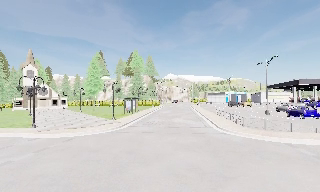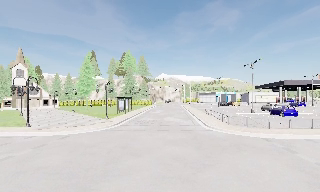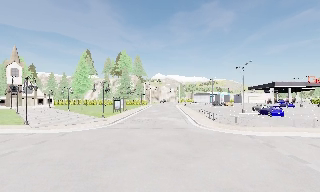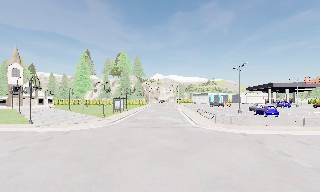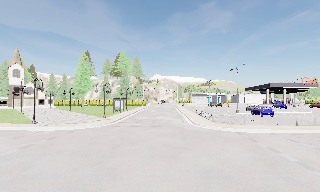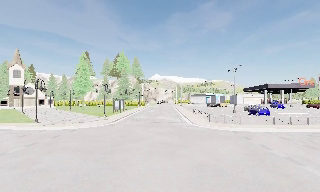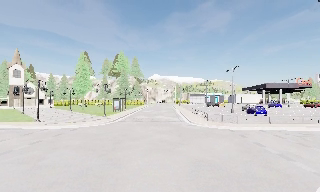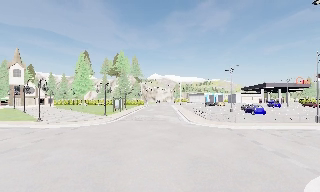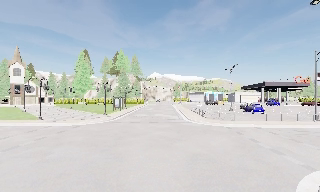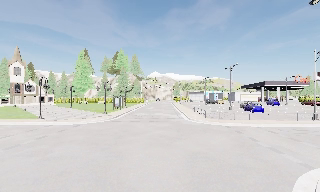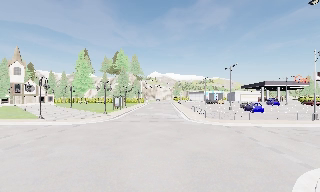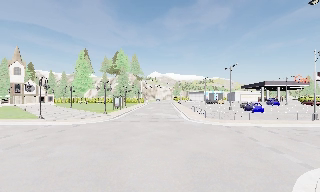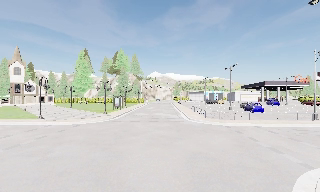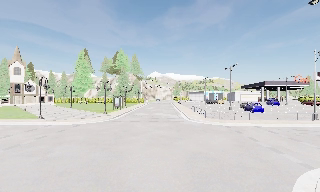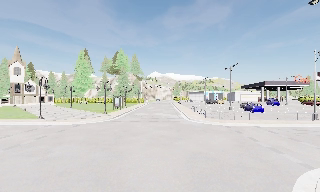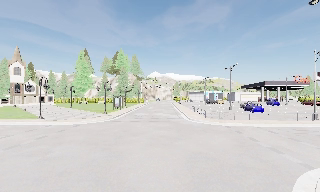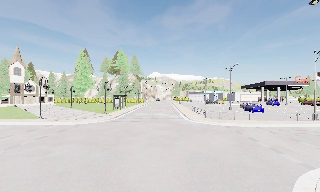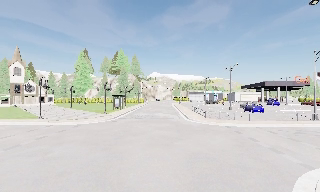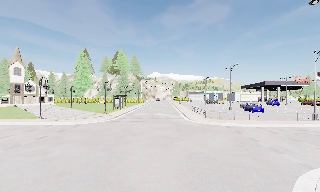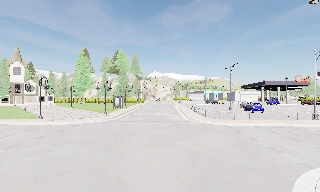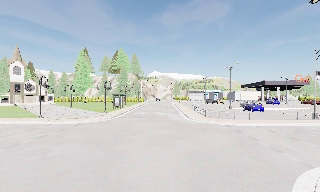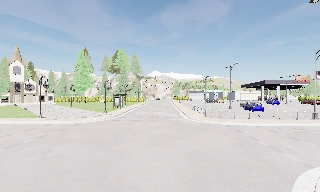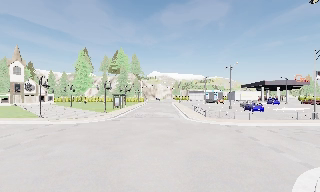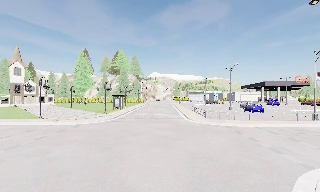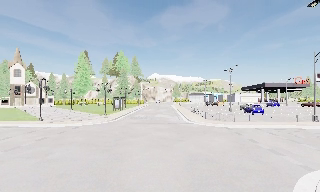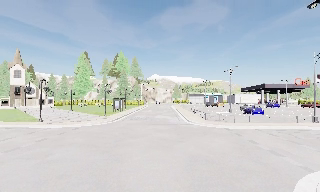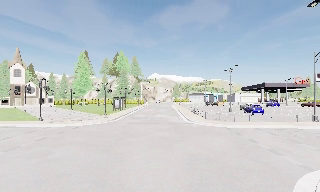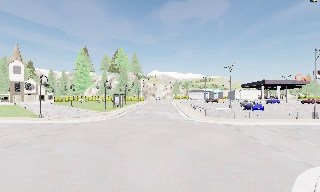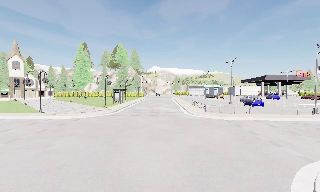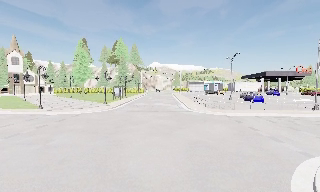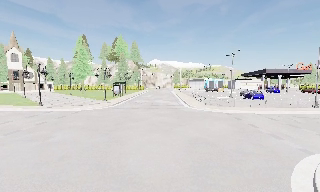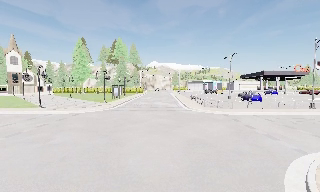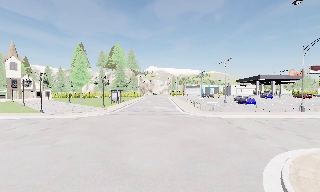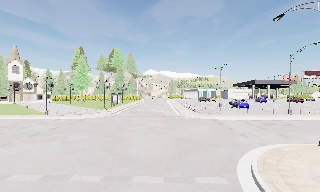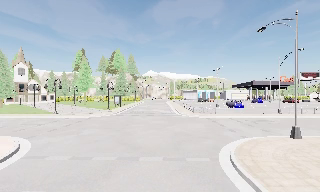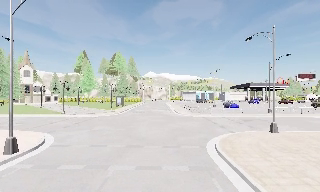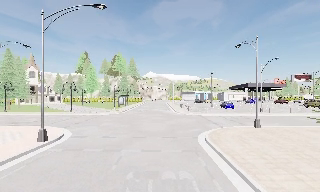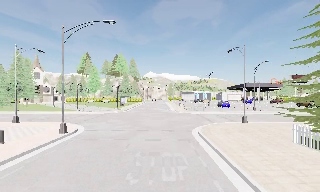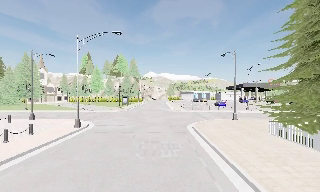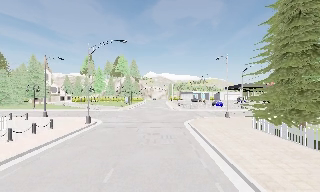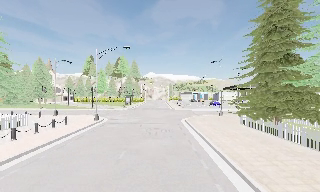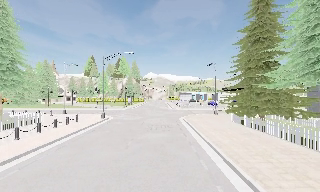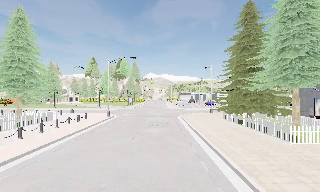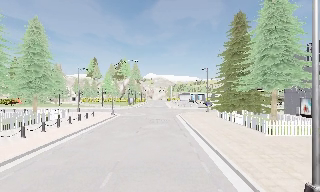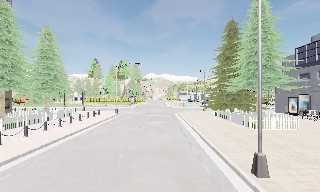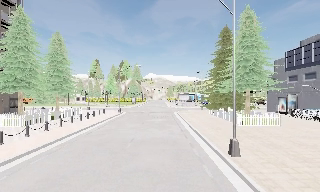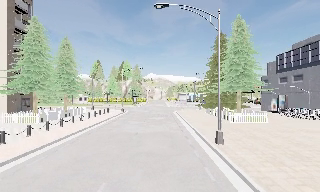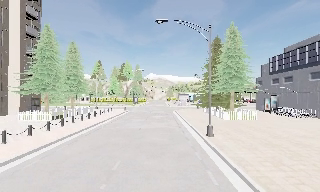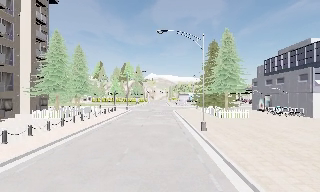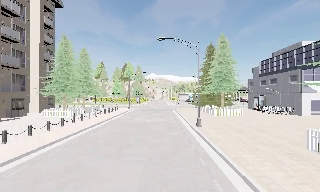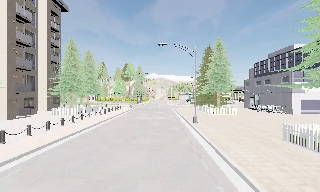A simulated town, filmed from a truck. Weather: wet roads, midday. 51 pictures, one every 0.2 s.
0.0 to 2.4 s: The camera travels backward, about 4.5 m, so what stands in front gets smaller. It loses speed.
2.4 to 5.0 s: The camera keeps its place and its aim.
5.0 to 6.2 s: The camera shifts only a little, or ends up much as it began.
6.2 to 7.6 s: The camera travels backward, about 11 m, so what stands in front gets smaller. It gains speed.
7.6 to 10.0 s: The camera travels backward, about 20 m, so what stands in front gets smaller.
The film runs backward here.
